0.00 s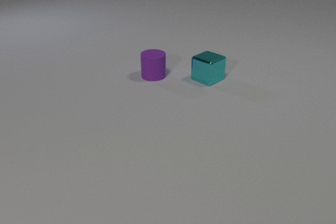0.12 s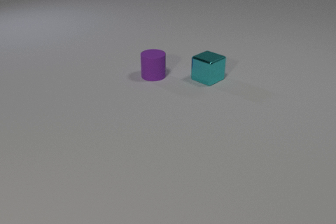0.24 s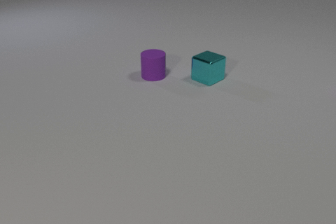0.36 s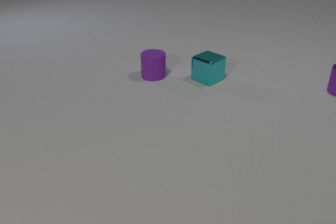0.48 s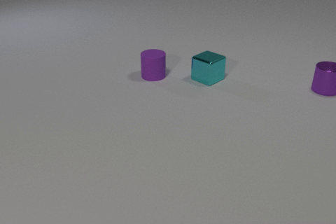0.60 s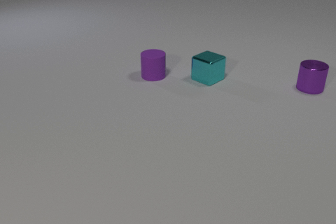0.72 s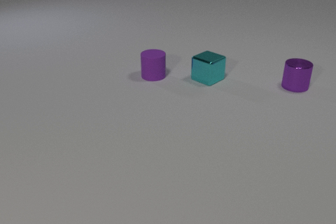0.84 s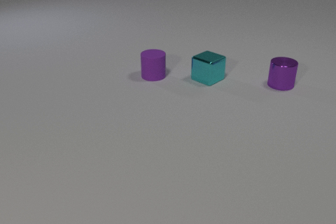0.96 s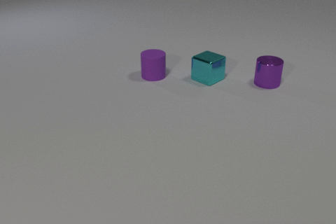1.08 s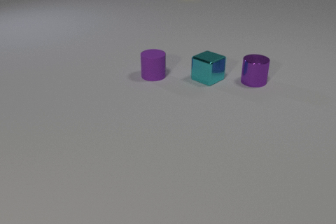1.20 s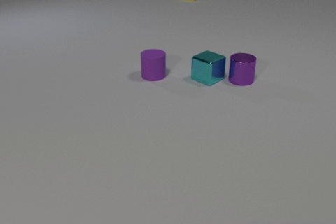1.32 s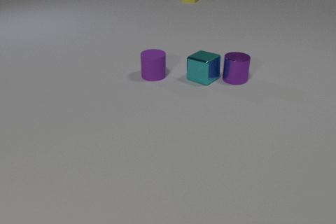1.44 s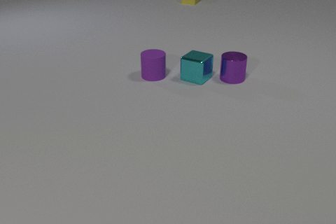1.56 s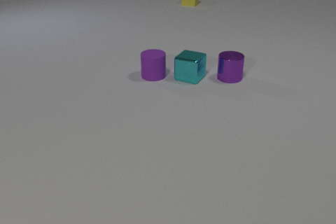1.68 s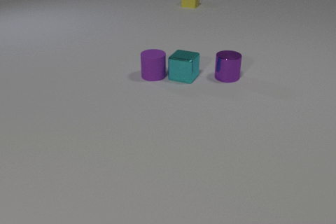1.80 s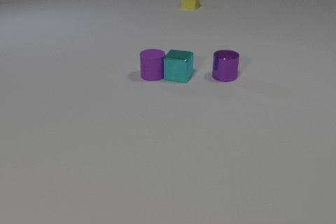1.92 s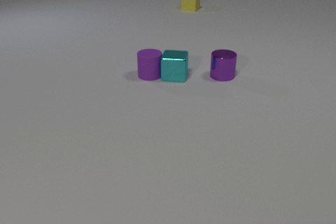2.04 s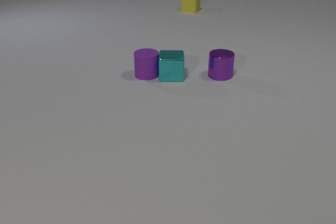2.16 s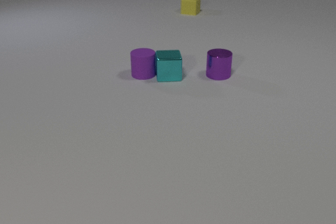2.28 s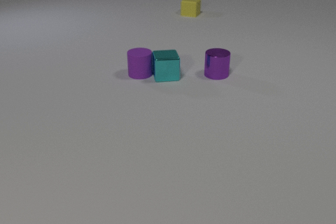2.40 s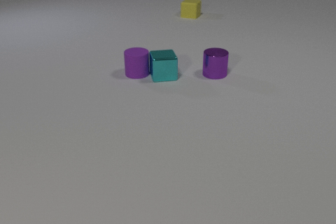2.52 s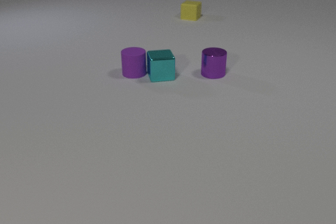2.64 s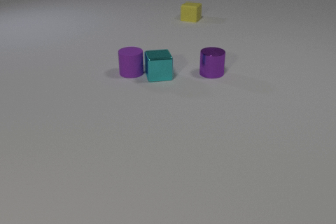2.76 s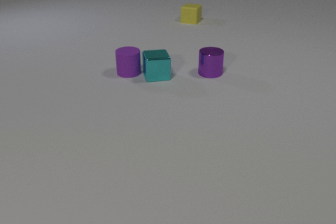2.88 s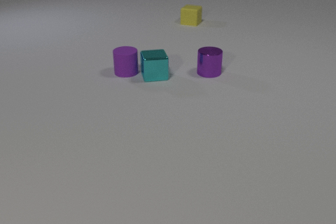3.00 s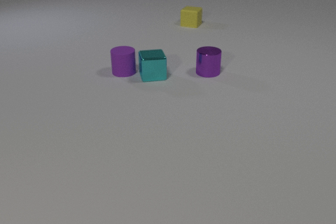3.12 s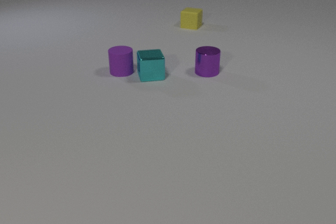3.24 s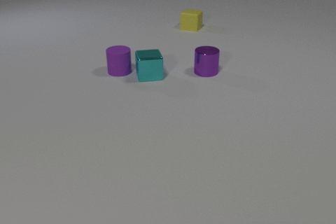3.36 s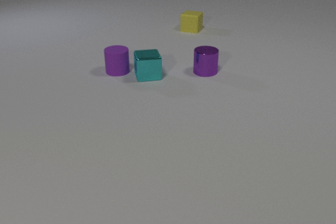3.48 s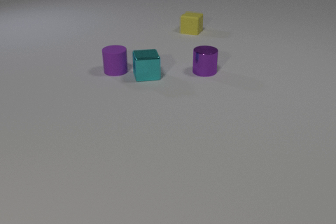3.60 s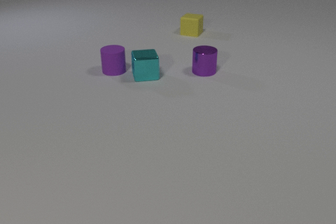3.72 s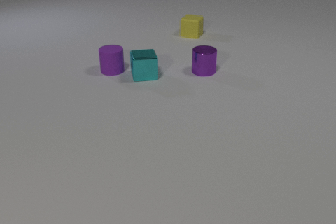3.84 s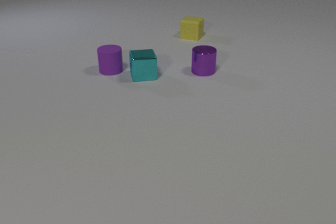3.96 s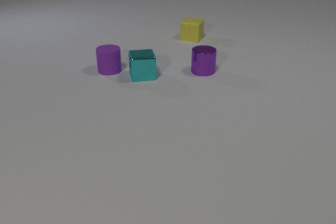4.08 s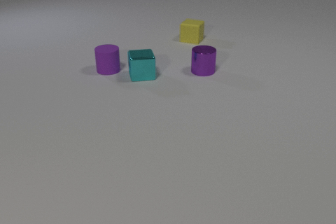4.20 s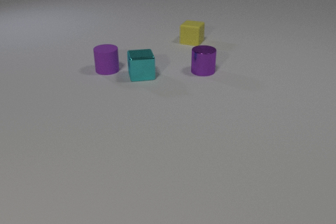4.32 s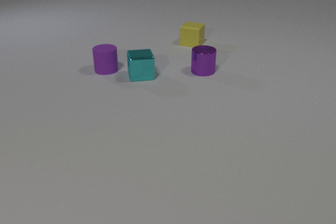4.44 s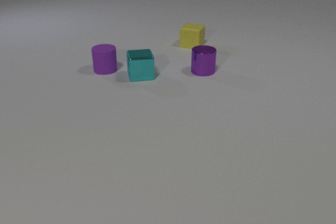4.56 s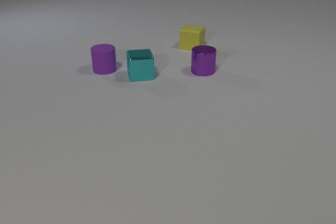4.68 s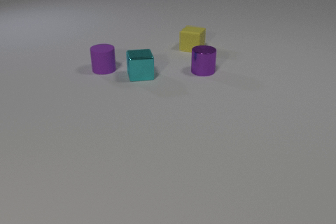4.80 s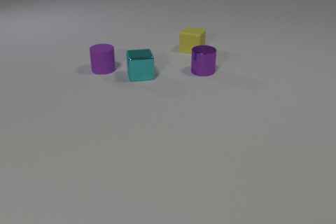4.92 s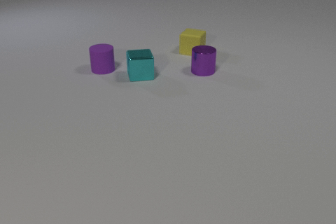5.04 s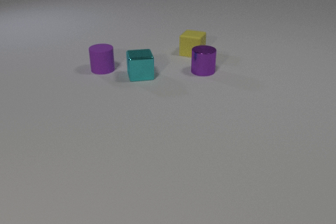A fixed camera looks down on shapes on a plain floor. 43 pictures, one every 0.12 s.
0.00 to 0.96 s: The purple metal cylinder comes in at the right edge, slides to the left.
0.96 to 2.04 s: The purple metal cylinder slides to the left. The cyan metal cube slides to the left, spins so that its near face slides to the right, counterclockwise seen from above. The yellow rubber cube slides toward the camera. The purple rubber cylinder slides to the left. The purple metal cylinder and the cyan metal cube collide. The cyan metal cube and the purple rubber cylinder collide.
2.04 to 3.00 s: The purple metal cylinder slides to the left and away from the camera. The cyan metal cube slides to the left. The yellow rubber cube slides toward the camera. The purple rubber cylinder slides to the left.
3.00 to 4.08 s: The purple metal cylinder slides to the left. The cyan metal cube slides to the left. The yellow rubber cube slides toward the camera. The purple rubber cylinder slides to the left and away from the camera.
4.08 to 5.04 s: The yellow rubber cube slides toward the camera. The purple rubber cylinder slides to the left.
What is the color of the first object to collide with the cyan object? purple.
How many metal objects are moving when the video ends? 0.
What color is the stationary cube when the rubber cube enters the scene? cyan.
